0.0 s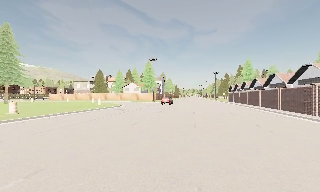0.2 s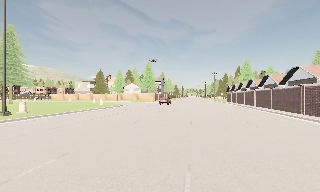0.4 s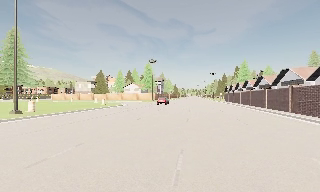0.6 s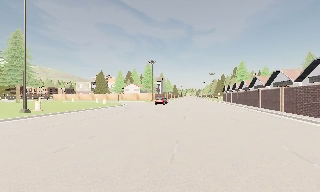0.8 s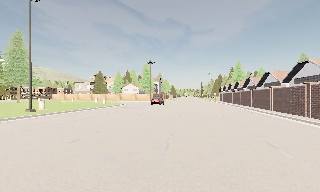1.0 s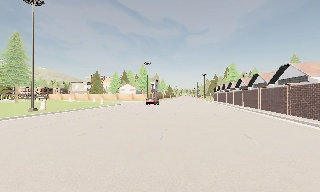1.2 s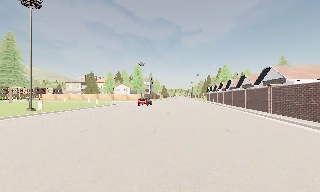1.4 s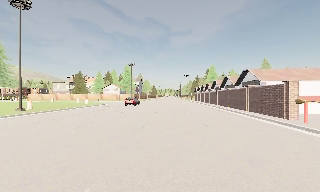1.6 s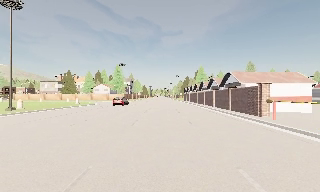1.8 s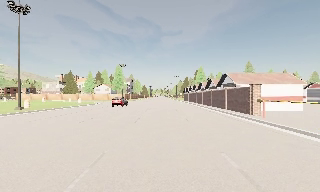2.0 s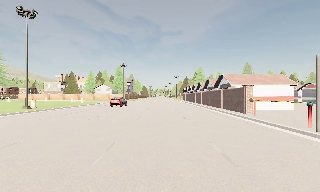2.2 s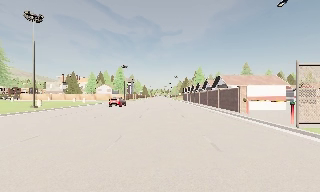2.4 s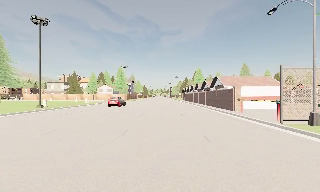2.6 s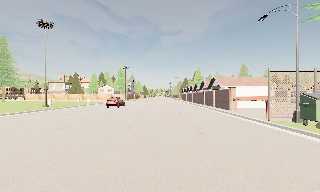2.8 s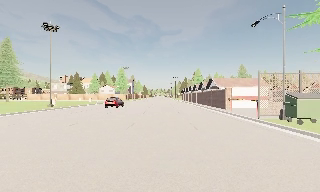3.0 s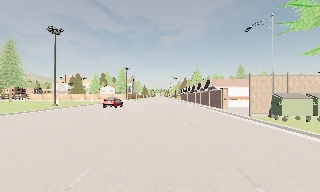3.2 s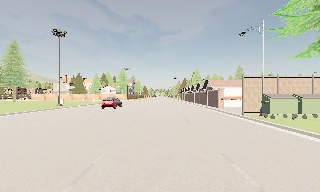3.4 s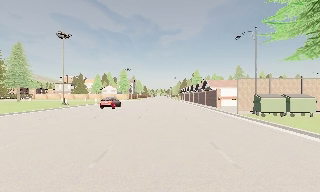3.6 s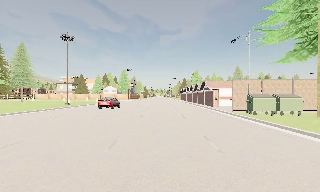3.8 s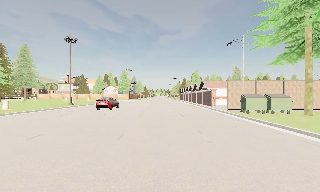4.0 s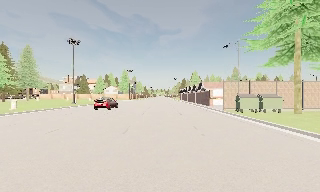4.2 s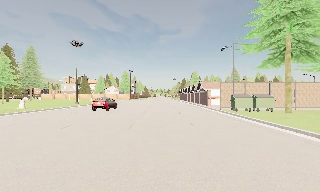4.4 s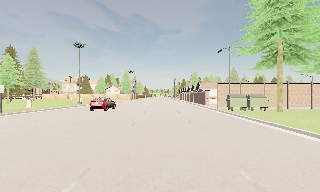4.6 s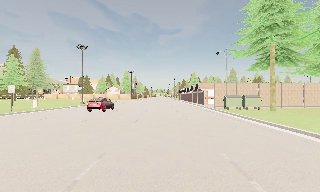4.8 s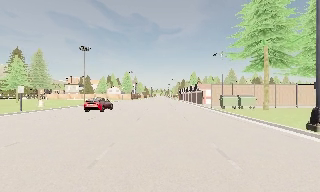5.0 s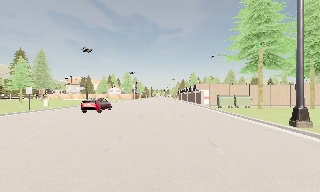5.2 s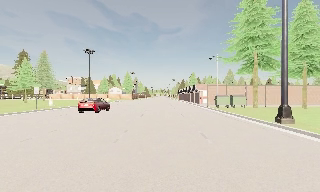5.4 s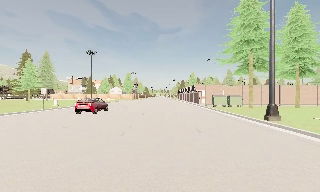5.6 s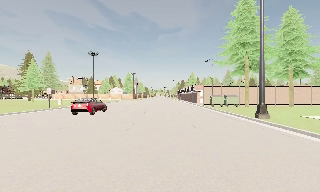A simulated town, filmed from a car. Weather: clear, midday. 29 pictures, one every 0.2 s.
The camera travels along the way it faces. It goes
backward.
0.0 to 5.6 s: The scene slides to the left, as the camera pans about 10 degrees to its right. It travels backward, about 30 m, so what stands in front gets smaller.
The film runs backward here.
